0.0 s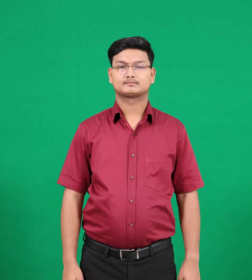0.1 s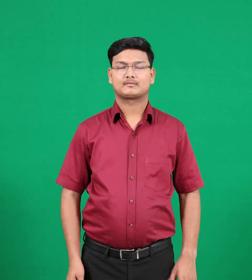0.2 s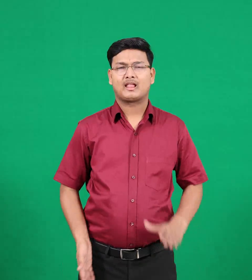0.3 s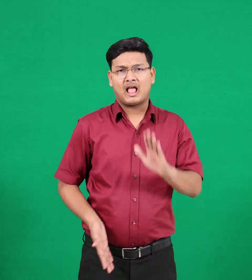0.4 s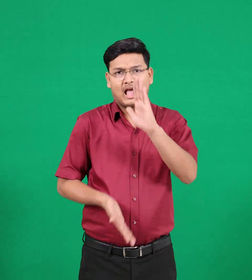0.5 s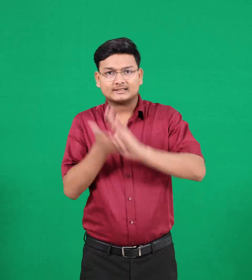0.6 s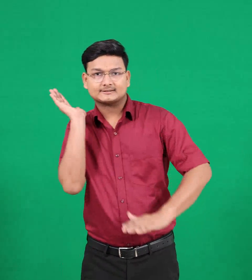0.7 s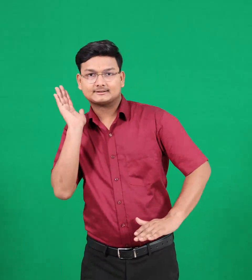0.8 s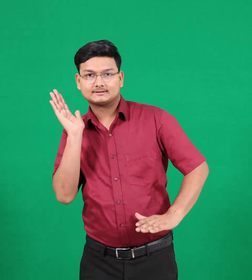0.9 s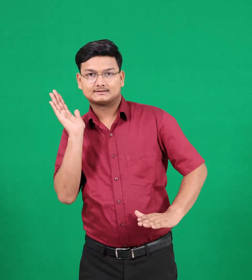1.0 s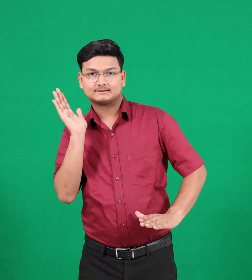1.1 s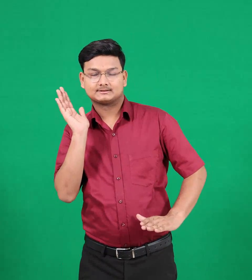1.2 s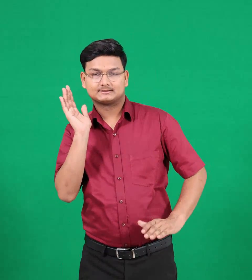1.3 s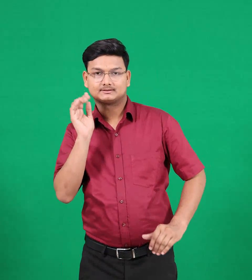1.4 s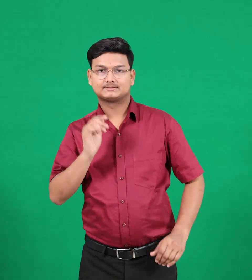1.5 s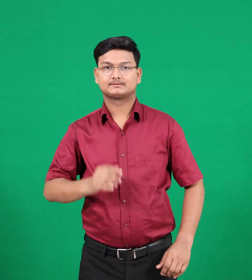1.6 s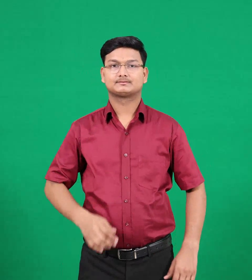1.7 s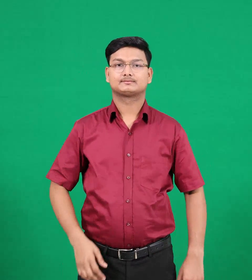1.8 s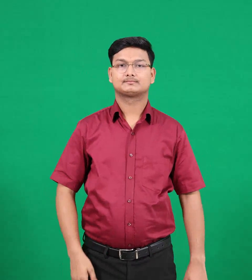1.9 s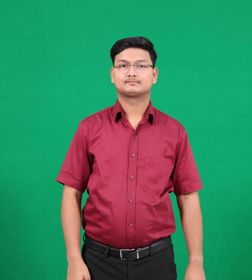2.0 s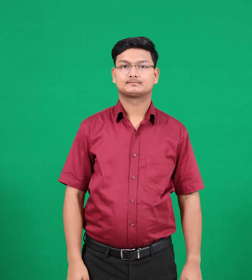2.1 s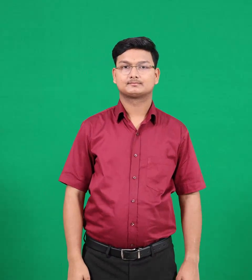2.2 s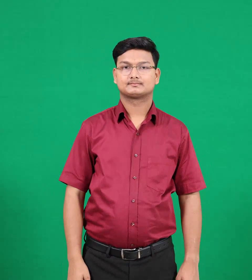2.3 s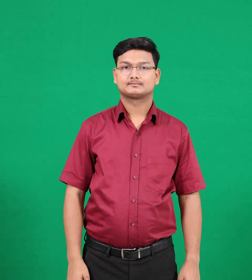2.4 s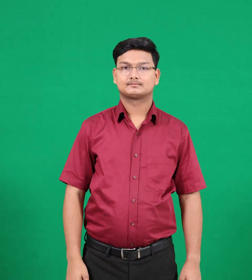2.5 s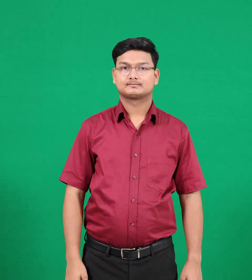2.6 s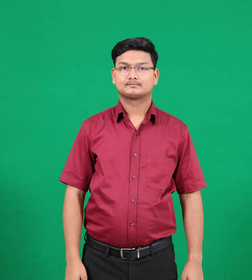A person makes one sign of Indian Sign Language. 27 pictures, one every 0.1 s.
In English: away
